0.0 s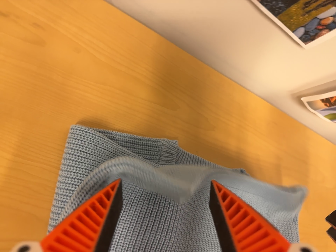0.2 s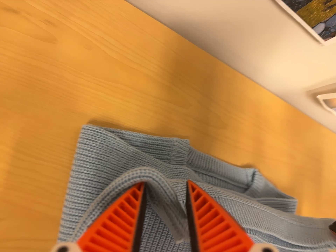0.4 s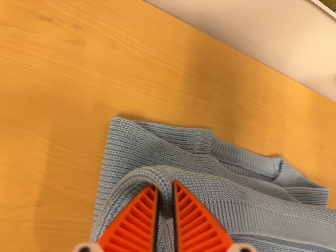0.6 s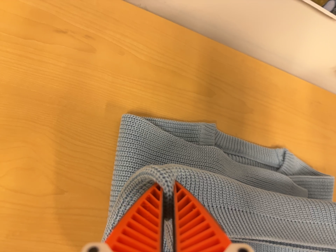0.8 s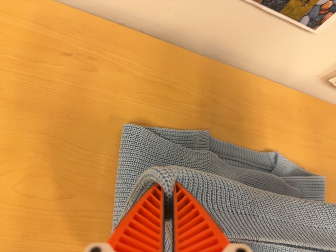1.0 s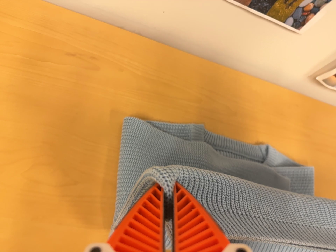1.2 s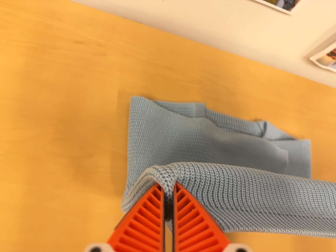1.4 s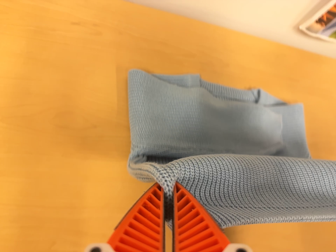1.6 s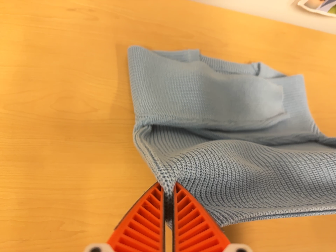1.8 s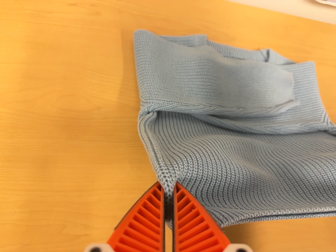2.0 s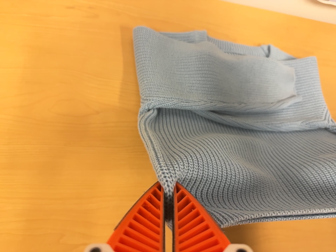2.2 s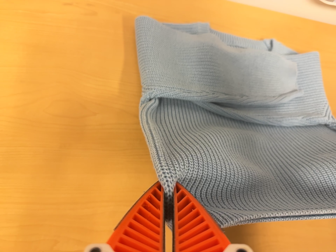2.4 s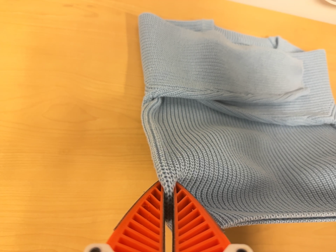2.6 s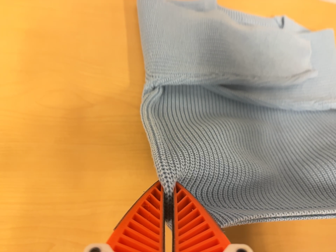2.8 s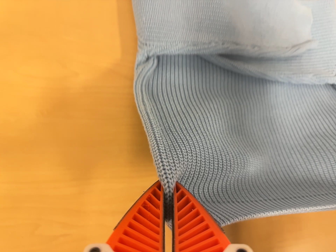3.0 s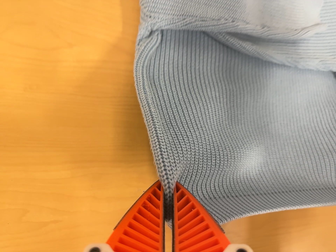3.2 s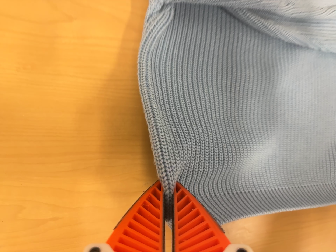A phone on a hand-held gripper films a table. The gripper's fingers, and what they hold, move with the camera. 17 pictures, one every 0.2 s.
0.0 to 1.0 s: The camera swings to its left by about 10 degrees, and the scene slides to the right. It travels backward and toward the bottom of its view, about 12 cm, so what stands in front gets smaller. It rolls about its line of sight by about 10 degrees, and the scene rotates counterclockwise.
1.0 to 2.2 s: The camera travels toward the bottom of its view, about 9 cm, so close, fixed things drift upward. It rolls about its line of sight by about 10 degrees, and the scene rotates counterclockwise.
2.2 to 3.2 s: The camera travels forward and to its left, about 12 cm, so what stands in front looms larger. Its aim tips toward the bottom of its view by about 20 degrees, and the scene shifts upward.
The film runs backward here.
